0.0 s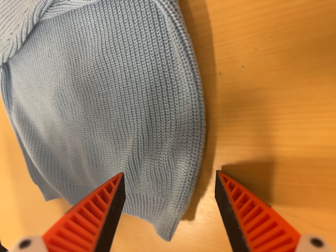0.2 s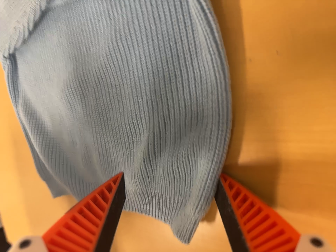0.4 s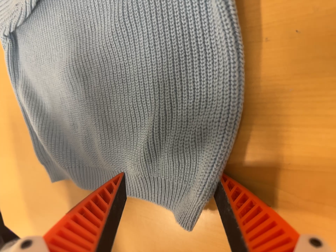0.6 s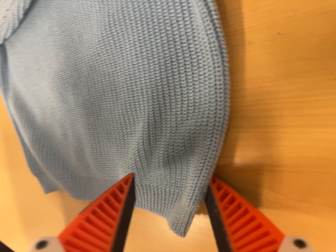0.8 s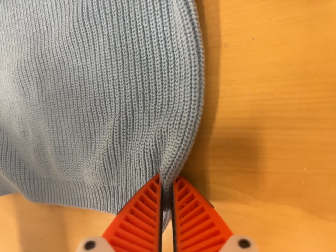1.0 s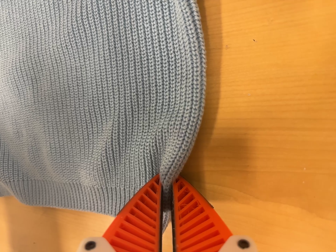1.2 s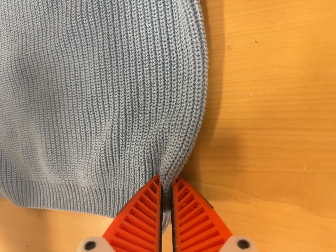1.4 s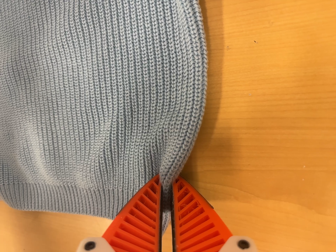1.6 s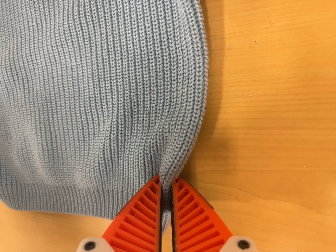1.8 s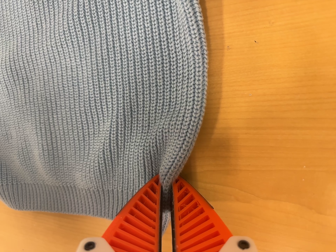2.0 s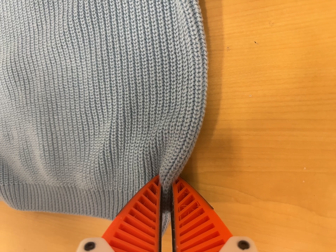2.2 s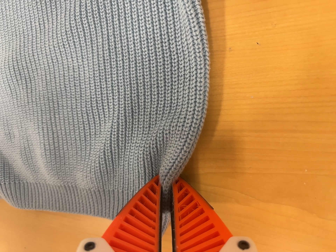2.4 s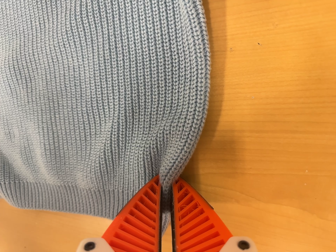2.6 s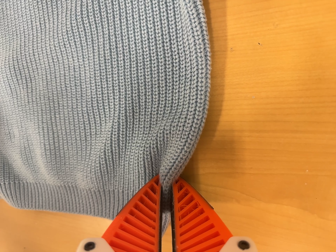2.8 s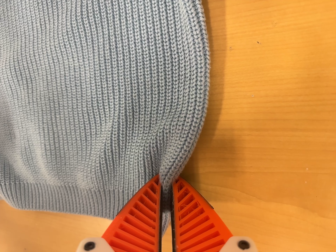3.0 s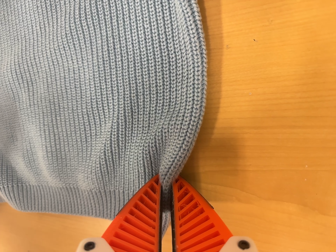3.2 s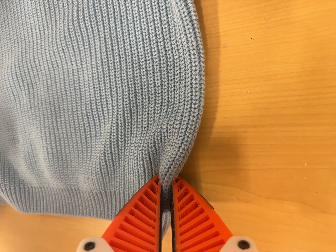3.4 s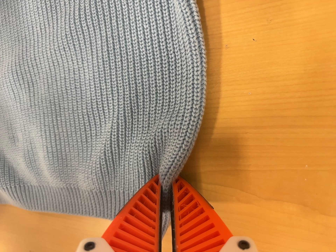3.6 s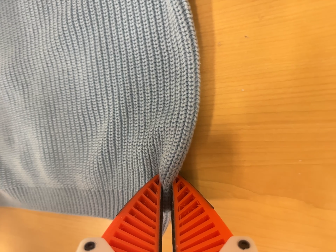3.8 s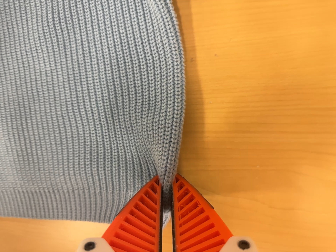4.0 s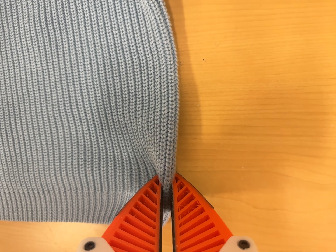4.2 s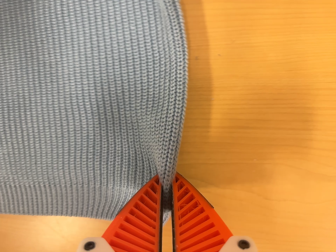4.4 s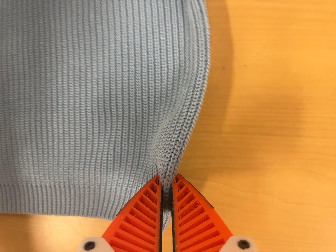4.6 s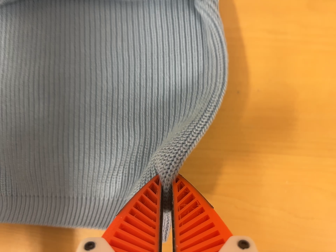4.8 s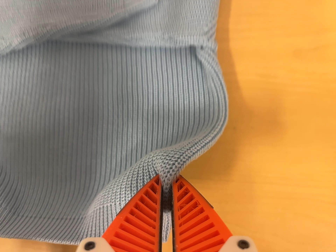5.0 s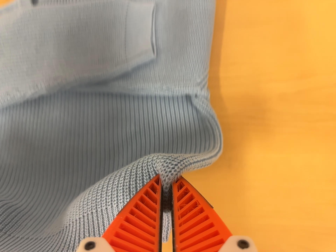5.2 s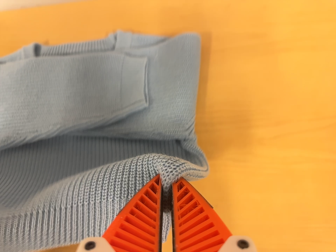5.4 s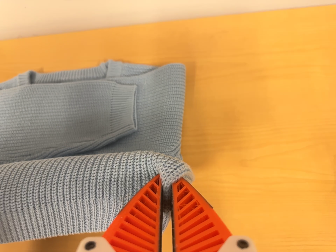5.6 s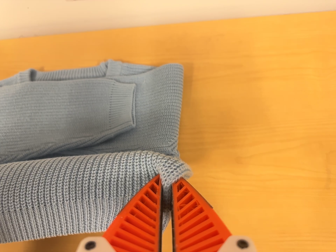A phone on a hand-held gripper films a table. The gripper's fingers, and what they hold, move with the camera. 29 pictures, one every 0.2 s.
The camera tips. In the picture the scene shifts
downward.
0.0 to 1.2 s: The camera pans to its right by about 15 degrees.
1.2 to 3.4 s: The camera shifts only a little, or ends up much as it began.
3.4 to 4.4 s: The camera pans to its right by about 15 degrees. It travels to its left, about 8 cm.
4.4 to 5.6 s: The camera travels backward and toward the top of its view, about 14 cm, so what stands in front gets smaller. Its aim tips toward the top of its view by about 25 degrees, and the scene shifts downward.
The film runs forward here.
